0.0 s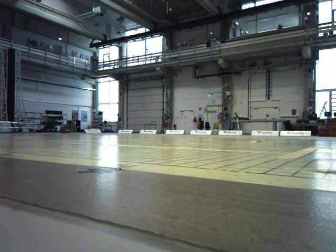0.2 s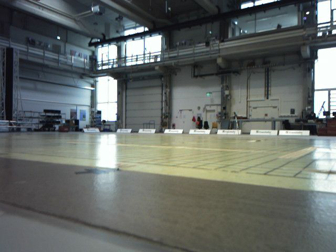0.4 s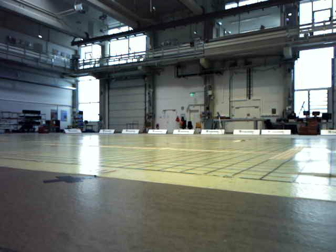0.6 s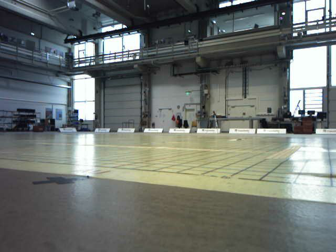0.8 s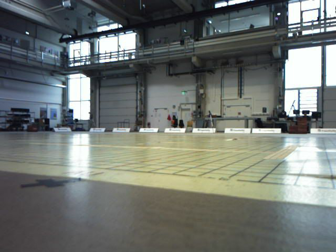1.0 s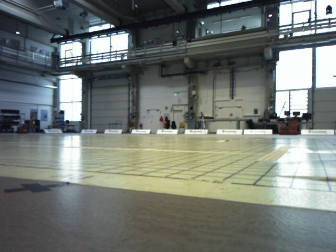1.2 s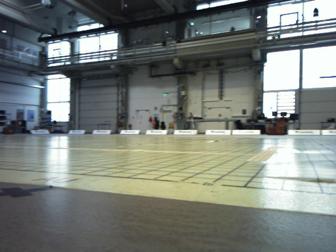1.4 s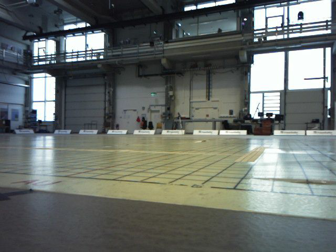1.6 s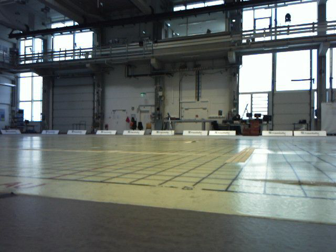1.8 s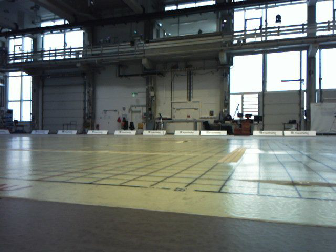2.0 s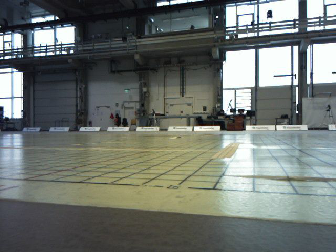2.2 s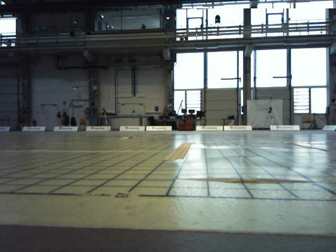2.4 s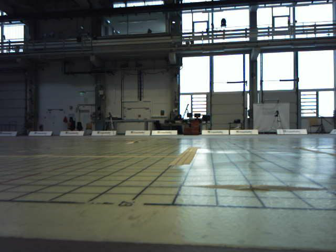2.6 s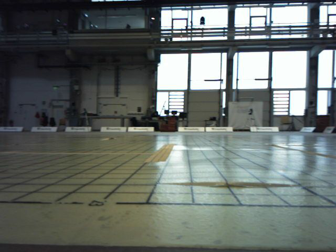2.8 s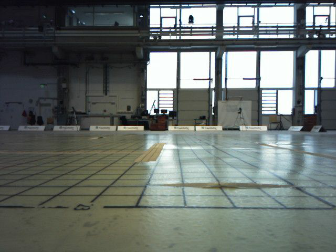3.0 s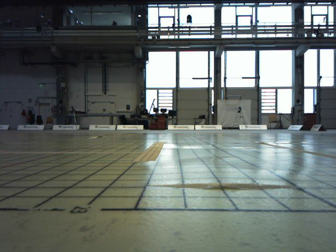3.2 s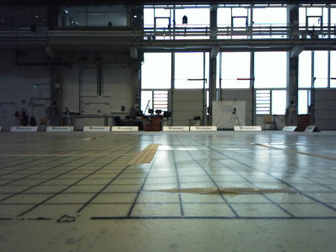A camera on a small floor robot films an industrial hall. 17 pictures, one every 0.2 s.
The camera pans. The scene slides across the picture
to the left.
The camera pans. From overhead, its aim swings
clockwise.
0.0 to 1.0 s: The camera travels forward, about 0.2 m, so what stands in front looms larger.
1.0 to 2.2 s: The camera pans to its right, which is clockwise from overhead, by about 20 degrees. It travels forward, about 0.2 m, so what stands in front looms larger.
2.2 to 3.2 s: The camera travels forward, about 0.2 m, so what stands in front looms larger.
The film runs forward here.
